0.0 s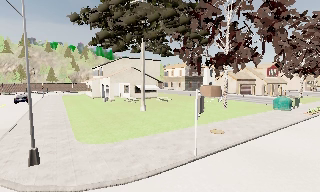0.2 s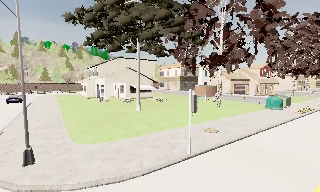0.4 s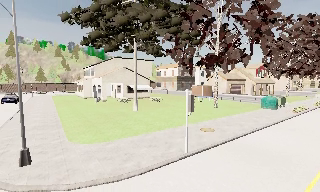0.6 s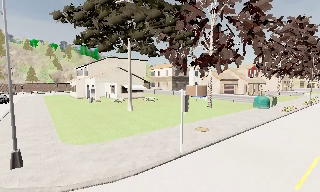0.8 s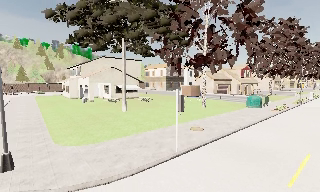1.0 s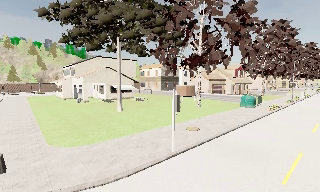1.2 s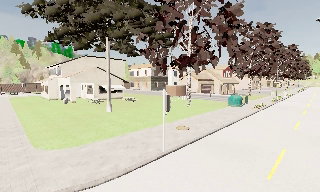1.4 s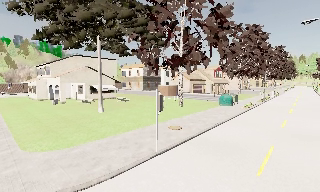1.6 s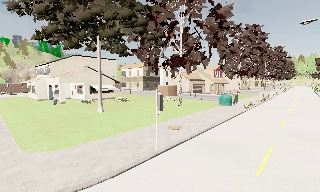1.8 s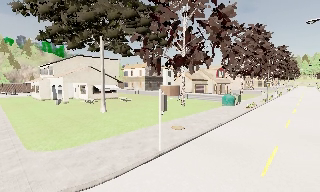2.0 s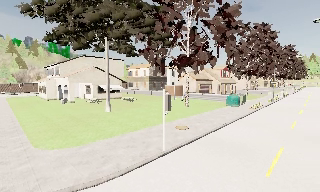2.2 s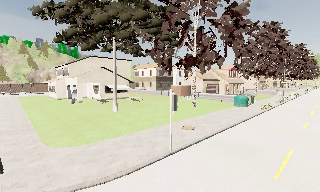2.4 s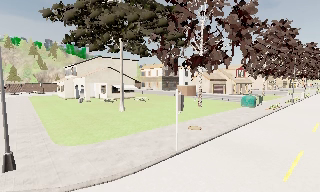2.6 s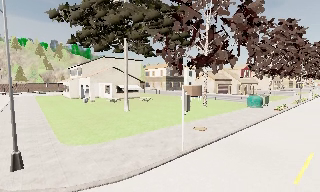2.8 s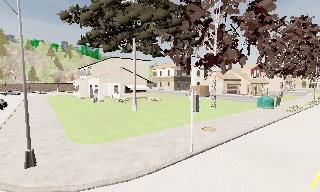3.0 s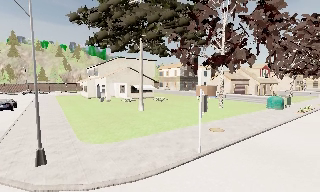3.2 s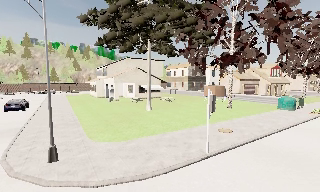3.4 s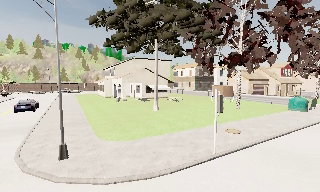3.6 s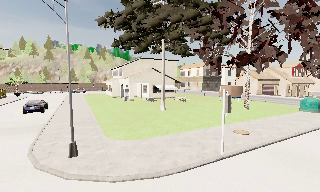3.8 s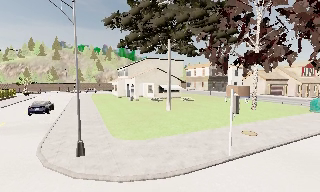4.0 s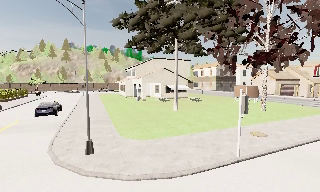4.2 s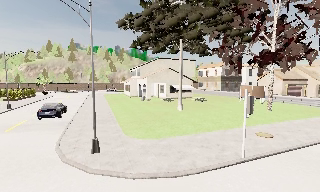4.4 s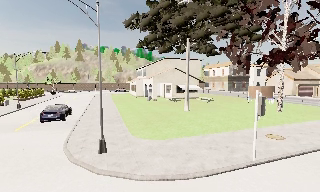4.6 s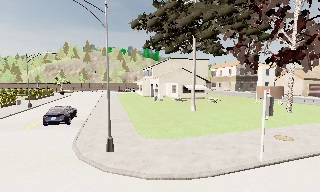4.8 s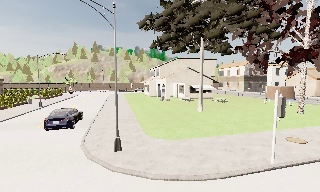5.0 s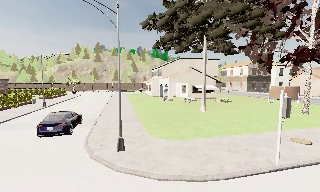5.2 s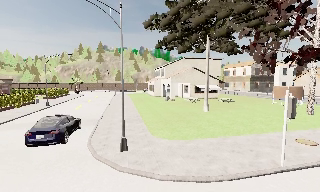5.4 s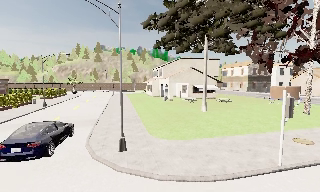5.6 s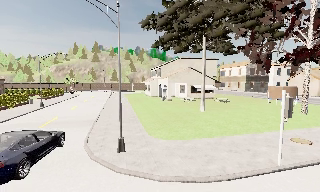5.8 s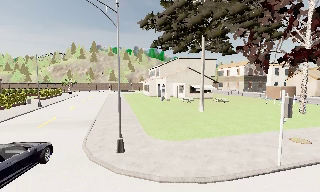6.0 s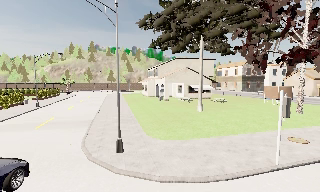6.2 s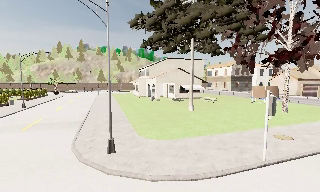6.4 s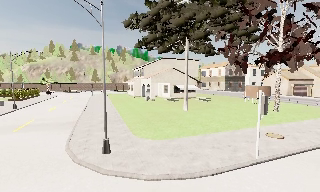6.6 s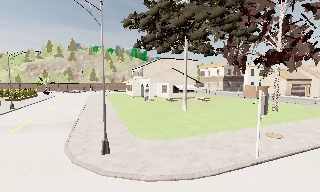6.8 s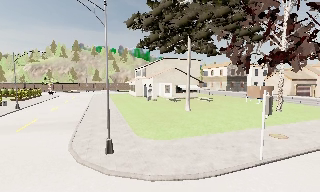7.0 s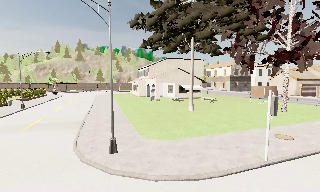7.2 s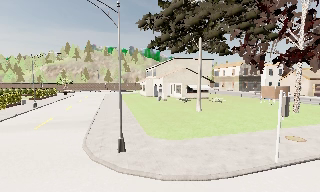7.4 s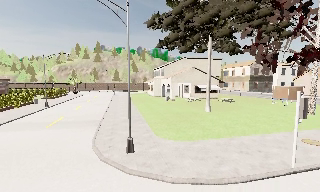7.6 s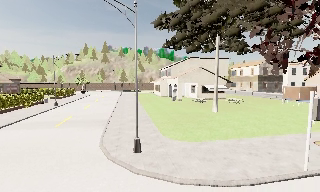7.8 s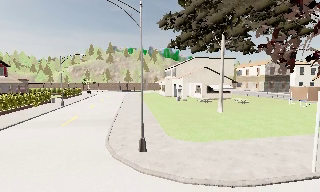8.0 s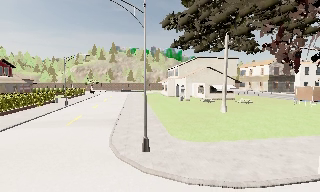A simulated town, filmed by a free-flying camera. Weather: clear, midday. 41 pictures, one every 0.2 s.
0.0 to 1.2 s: The camera swings to its right by about 10 degrees, and the scene slides to the left.
1.2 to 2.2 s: The camera shifts only a little, or ends up much as it began.
2.2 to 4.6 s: The scene slides to the right, as the camera pans about 25 degrees to its left. It travels to its left, about 0.5 m, so close, fixed things drift to the right.
4.6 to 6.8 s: The camera shifts only a little, or ends up much as it began.
6.8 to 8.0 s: The camera pans to its left, which is counterclockwise from overhead, by about 10 degrees.
The film runs backward here.
